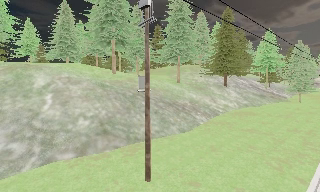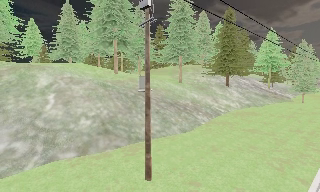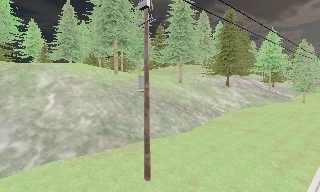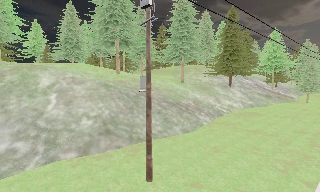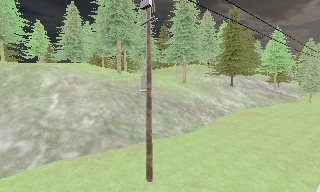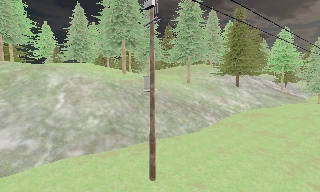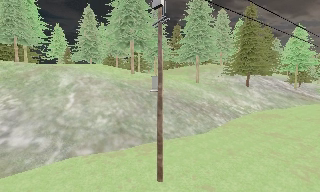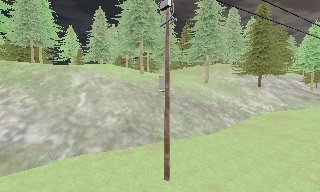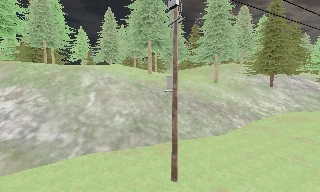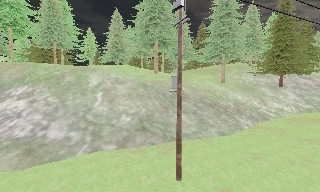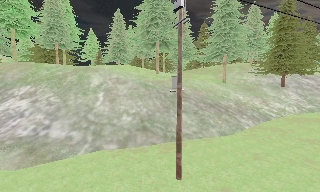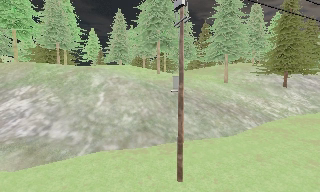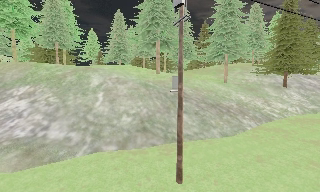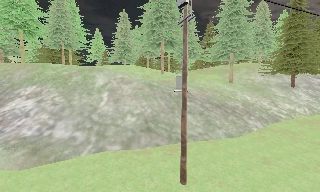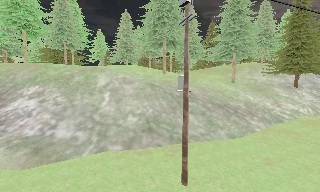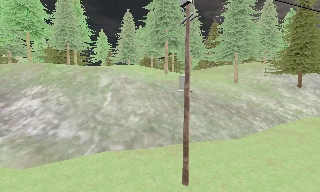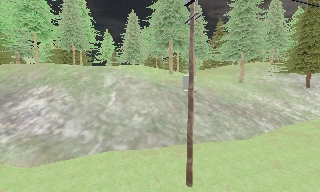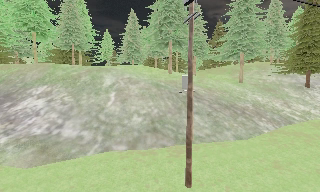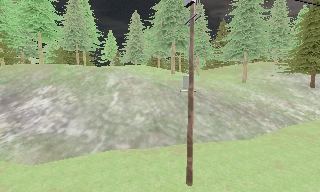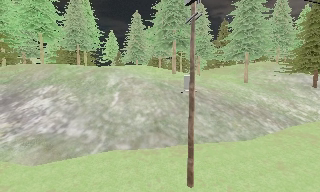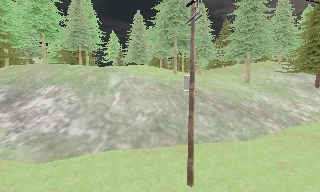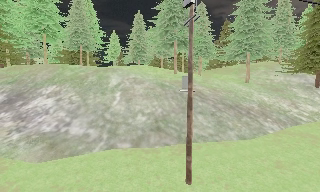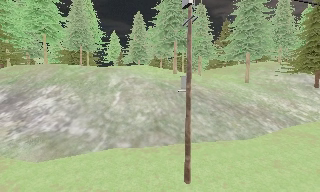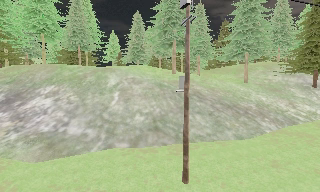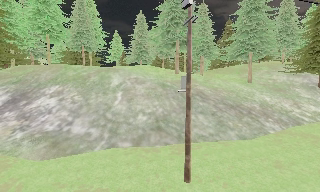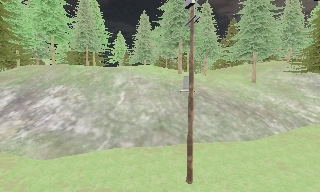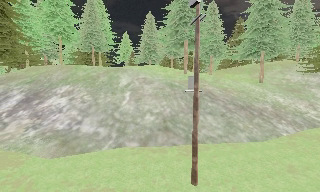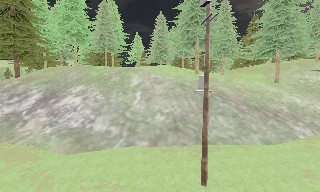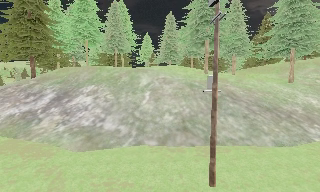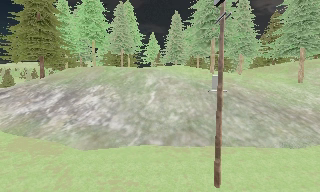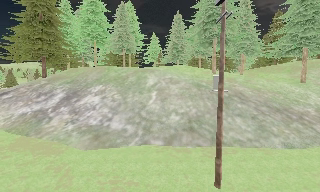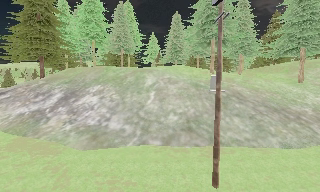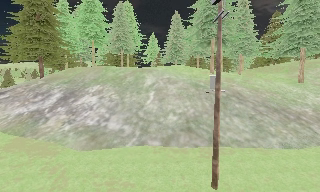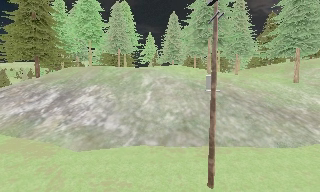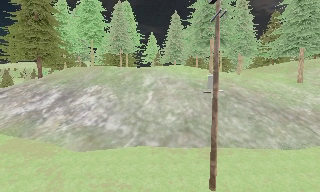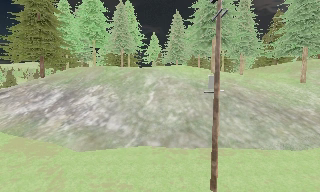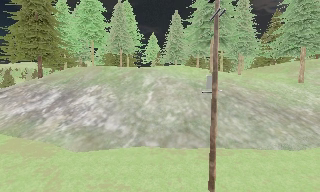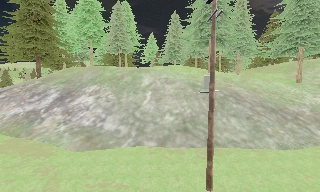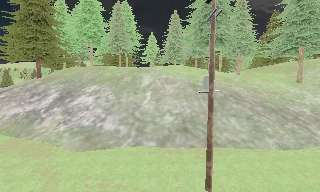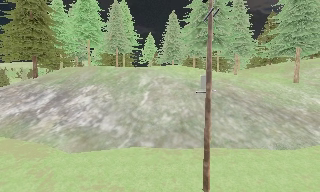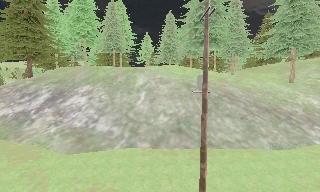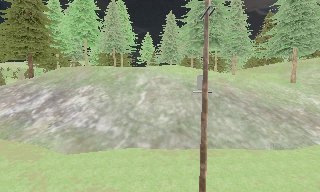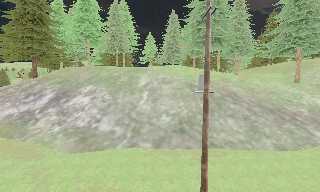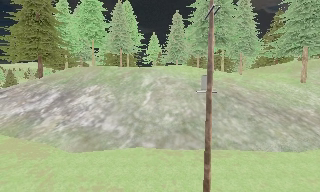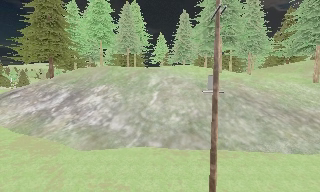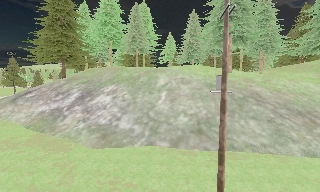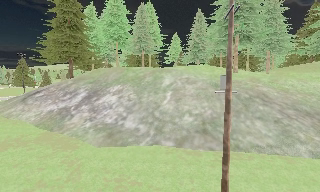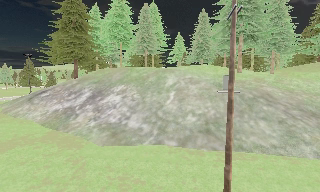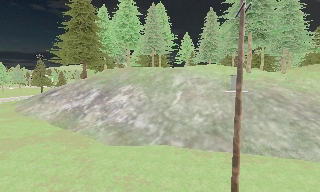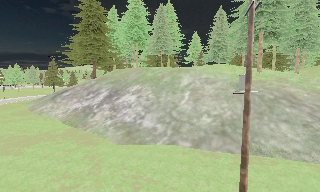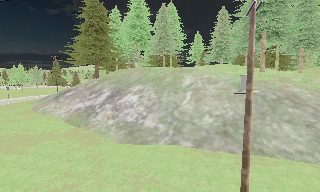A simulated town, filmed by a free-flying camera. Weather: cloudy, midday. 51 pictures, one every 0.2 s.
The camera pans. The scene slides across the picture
to the right.
The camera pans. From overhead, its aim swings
counterclockwise.
0.0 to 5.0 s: The camera swings to its left by about 25 degrees, and the scene slides to the right. It travels to its right, about 1 m.
5.0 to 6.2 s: The camera pans to its left, which is counterclockwise from overhead, by about 10 degrees.
6.2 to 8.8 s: The camera travels to its right, about 0.5 m.
8.8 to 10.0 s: The camera swings to its left by about 15 degrees, and the scene slides to the right.
The film runs forward here.
